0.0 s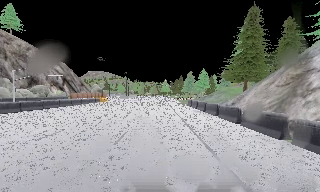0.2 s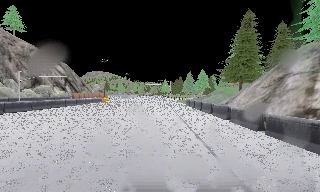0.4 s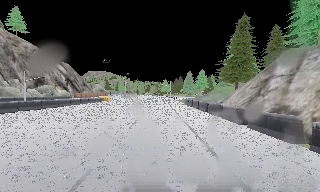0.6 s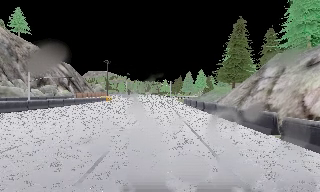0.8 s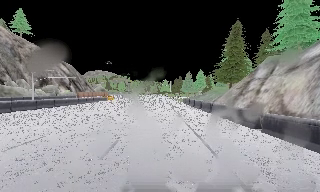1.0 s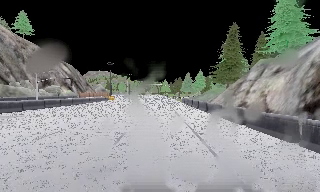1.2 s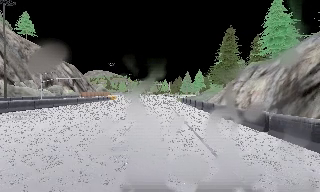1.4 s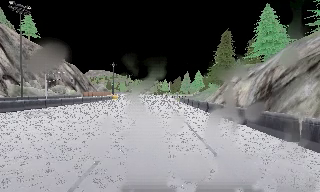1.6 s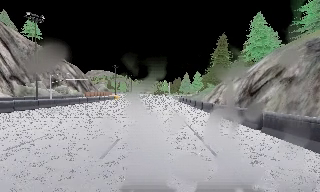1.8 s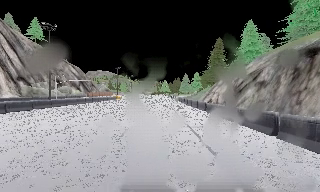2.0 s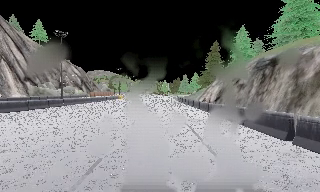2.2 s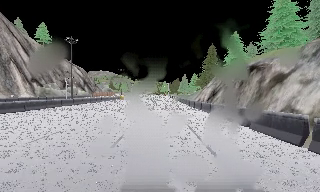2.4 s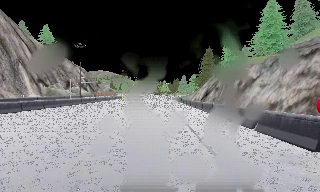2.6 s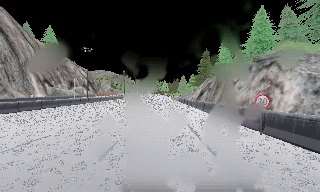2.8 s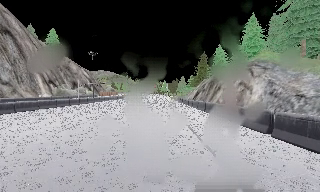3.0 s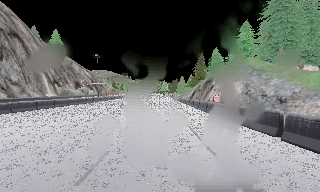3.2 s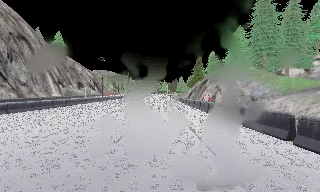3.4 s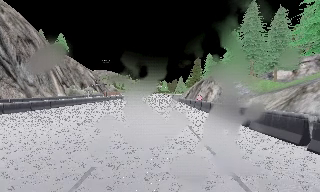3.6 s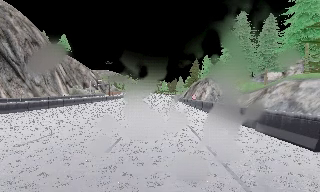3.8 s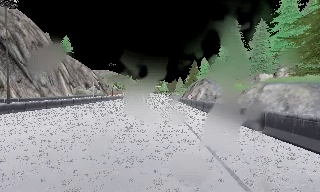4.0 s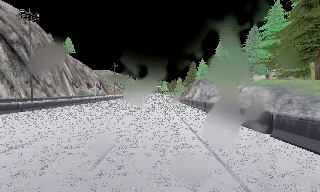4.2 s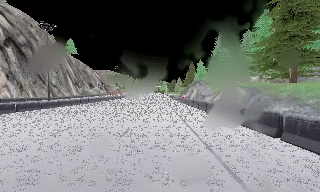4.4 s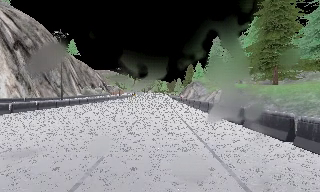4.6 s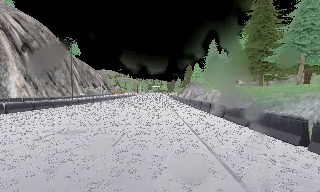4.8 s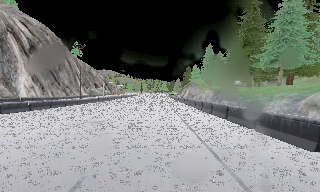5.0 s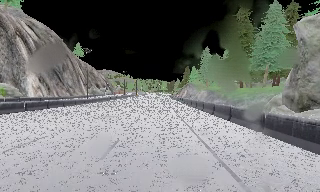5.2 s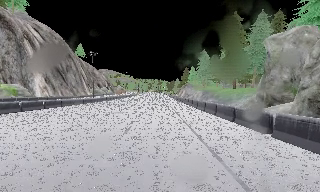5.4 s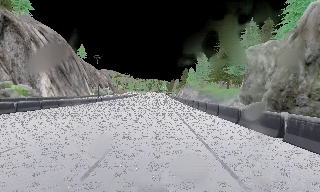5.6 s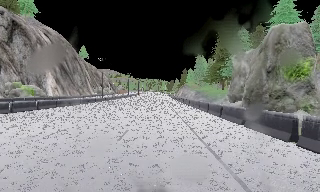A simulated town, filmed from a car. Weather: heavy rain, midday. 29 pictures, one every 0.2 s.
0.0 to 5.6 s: The camera travels backward, about 75 m, so what stands in front gets smaller. It gains speed.
The film runs backward here.
